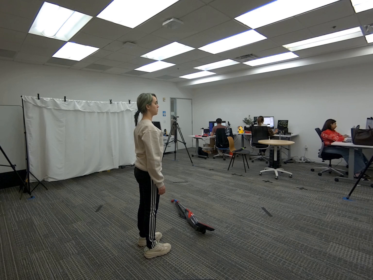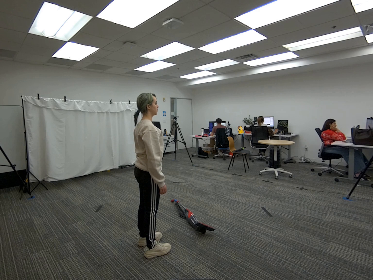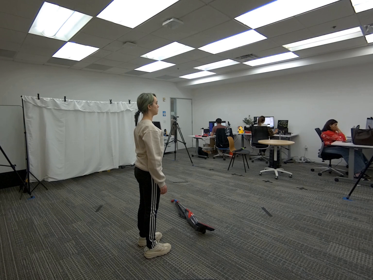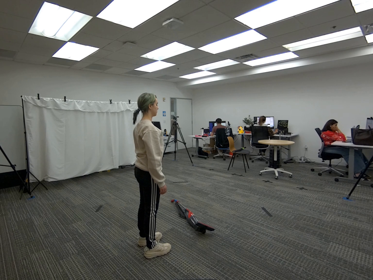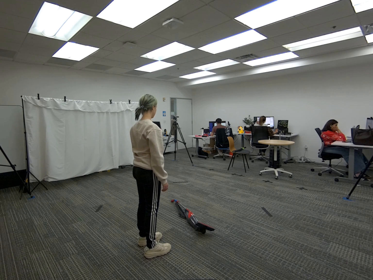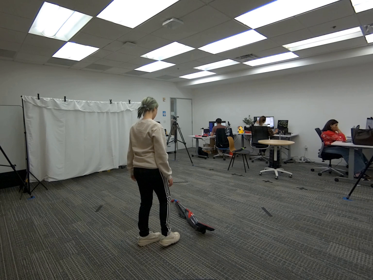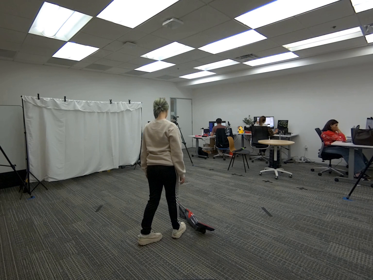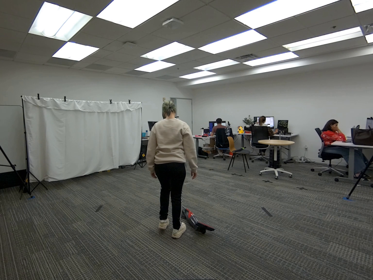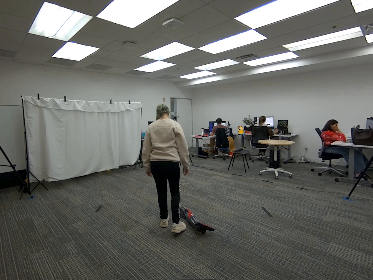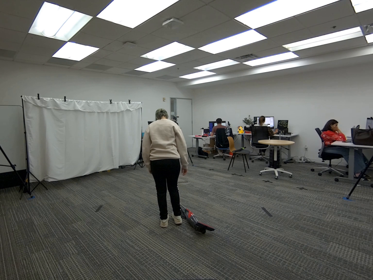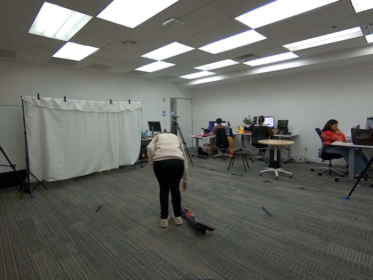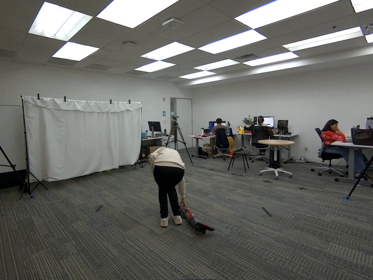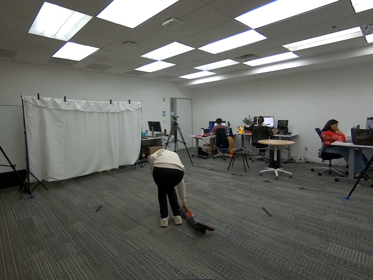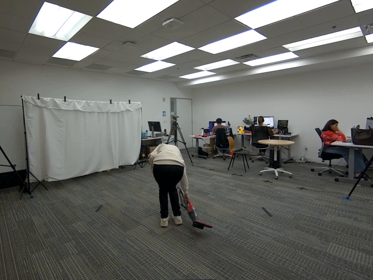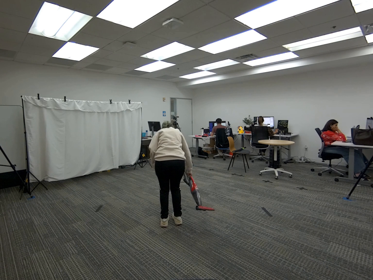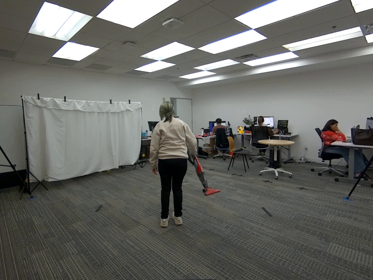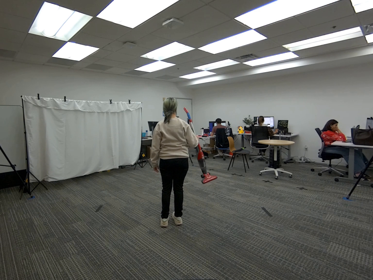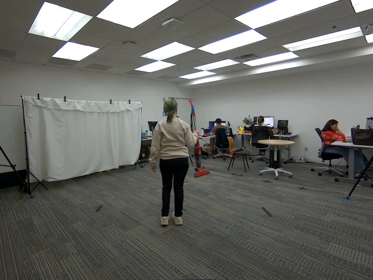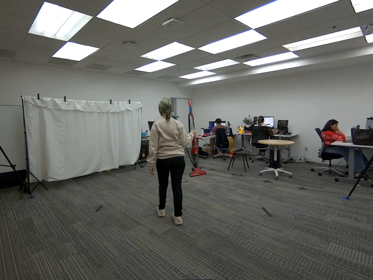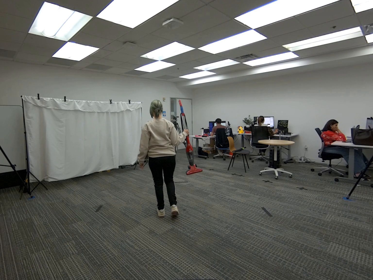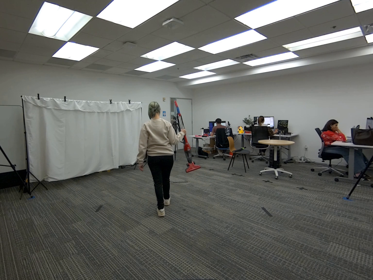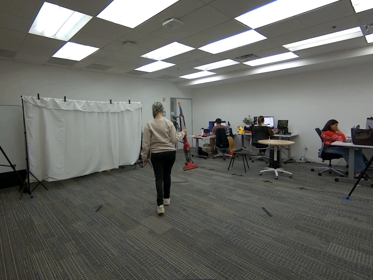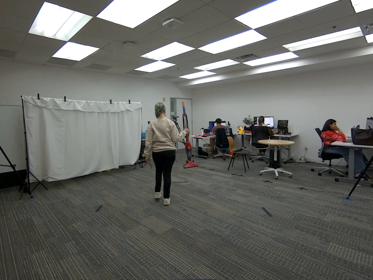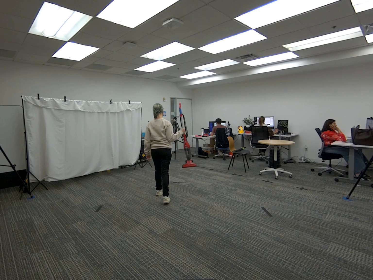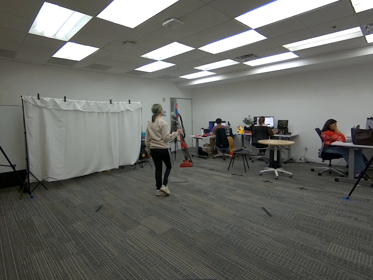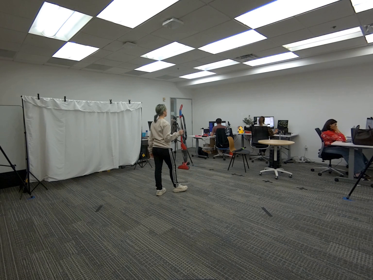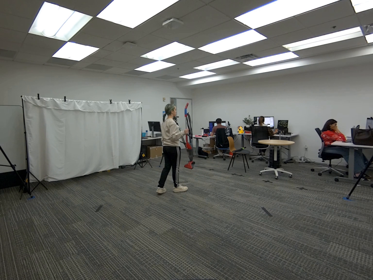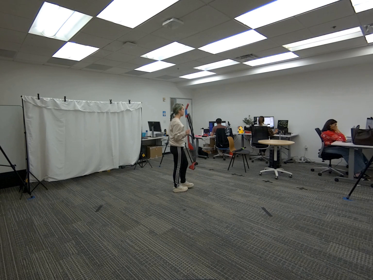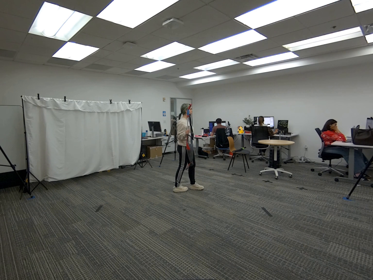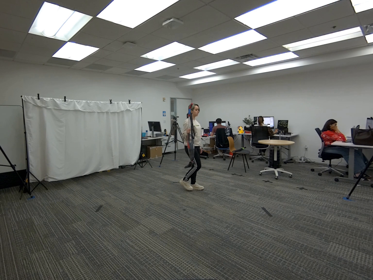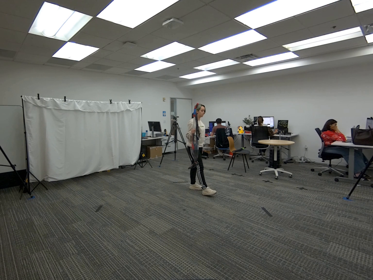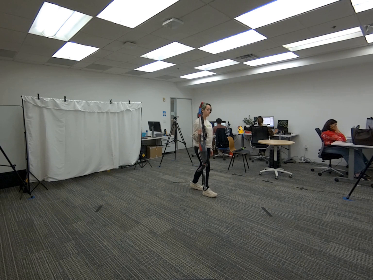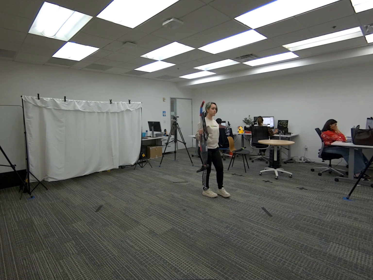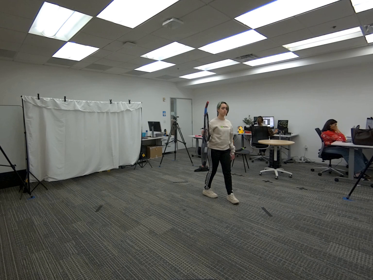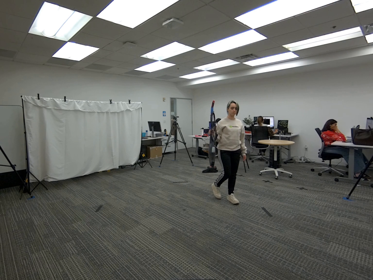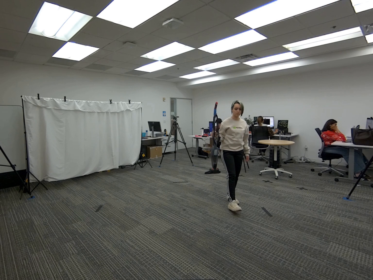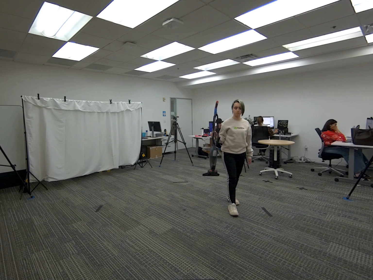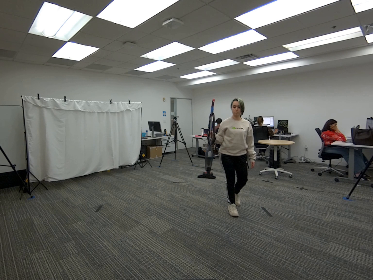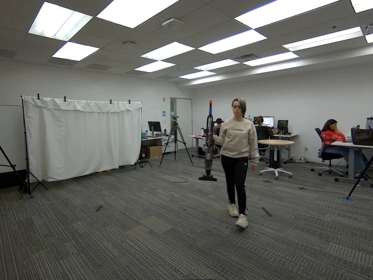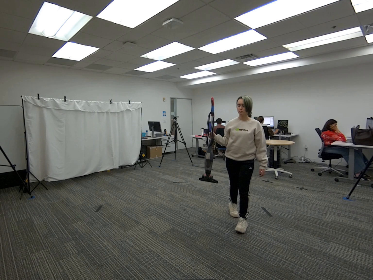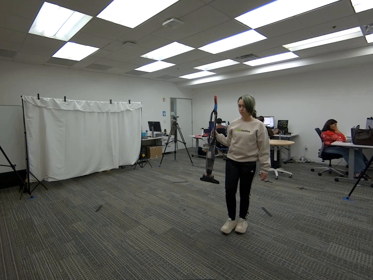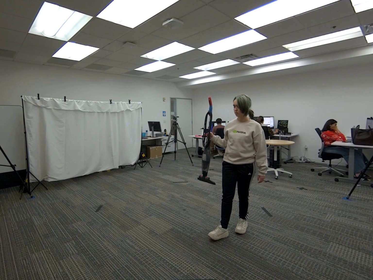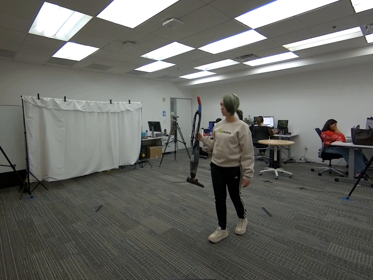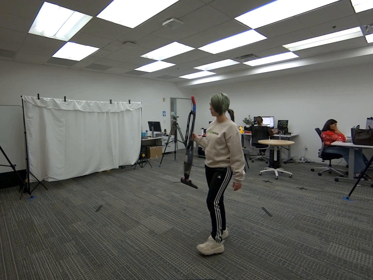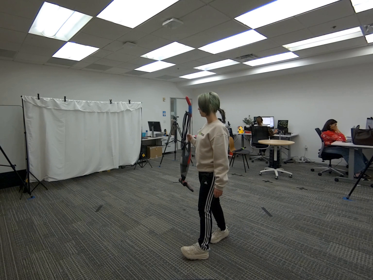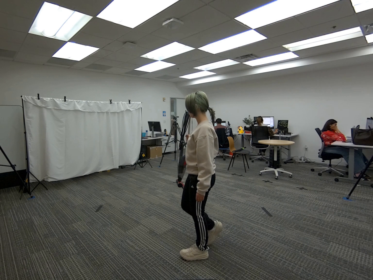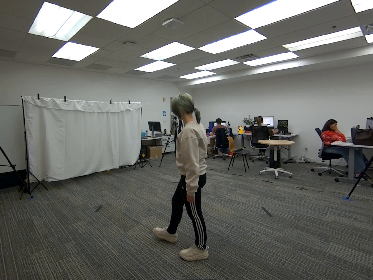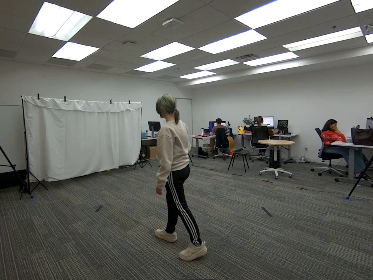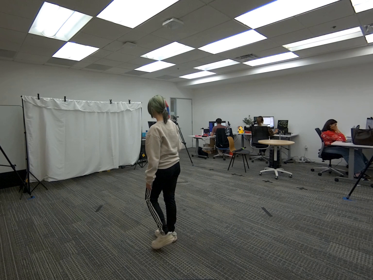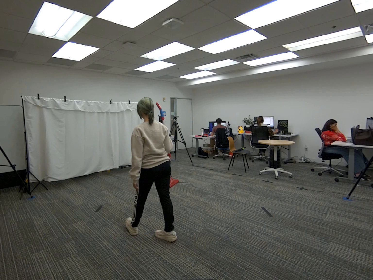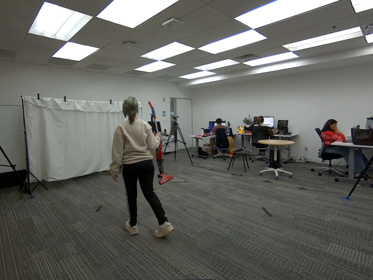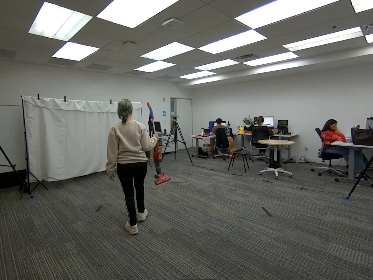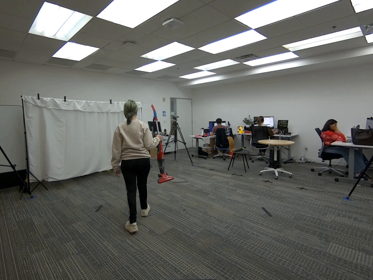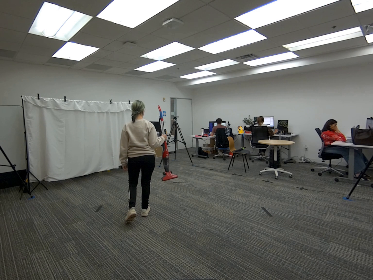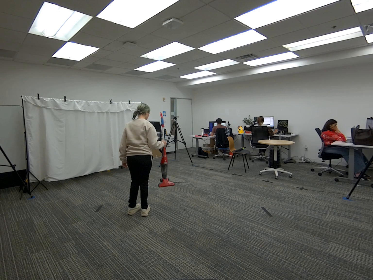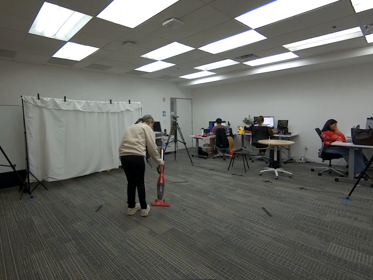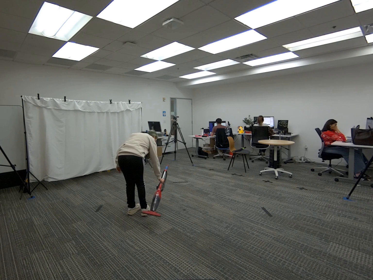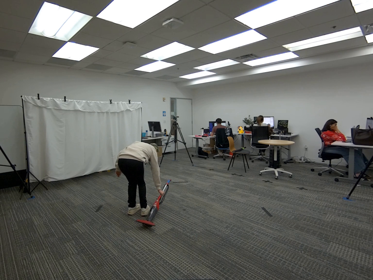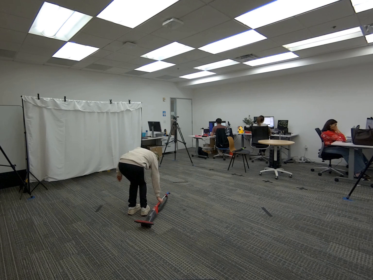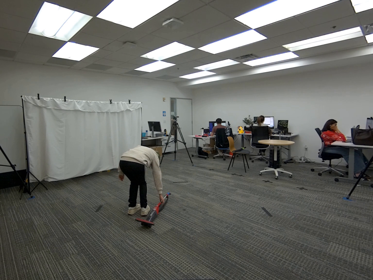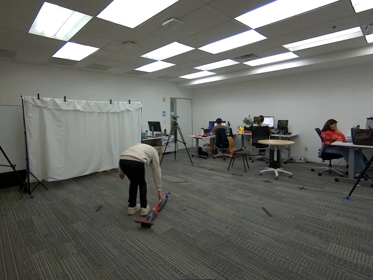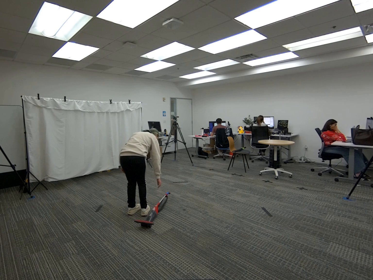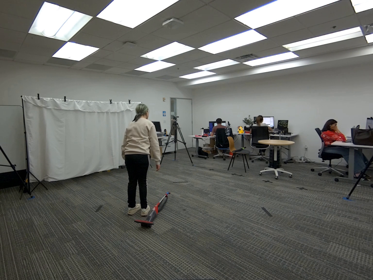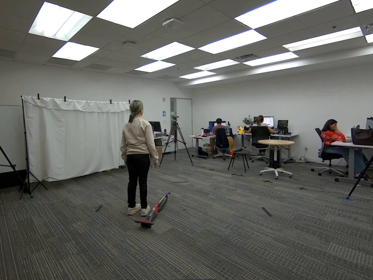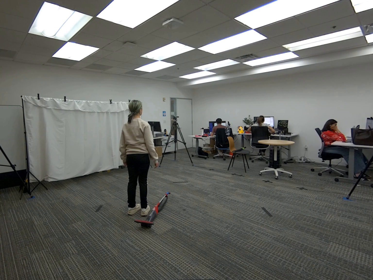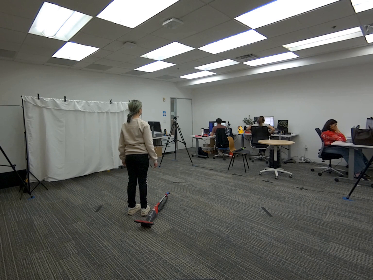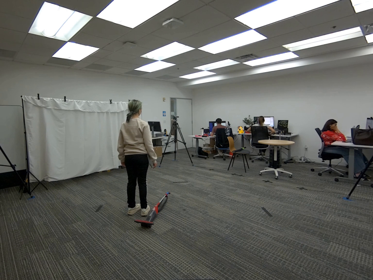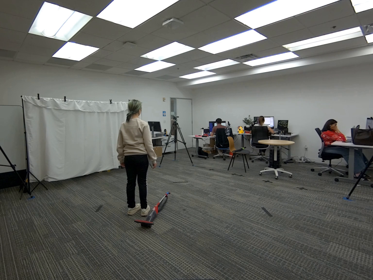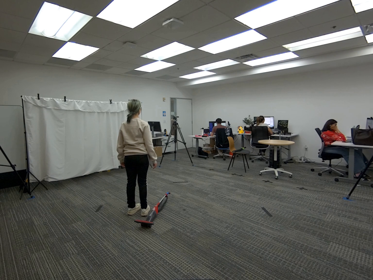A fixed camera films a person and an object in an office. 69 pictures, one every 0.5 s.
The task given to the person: Walk over to the vacuum on the floor and pick up the vacuum using your right hand and walk around within the bounding area and then place back on the floor.
